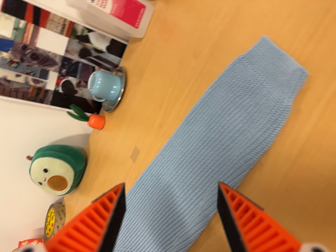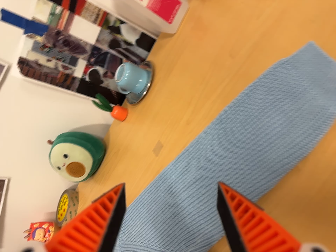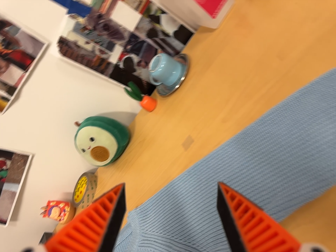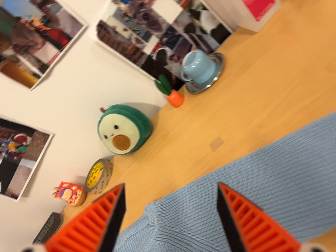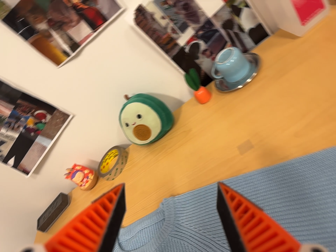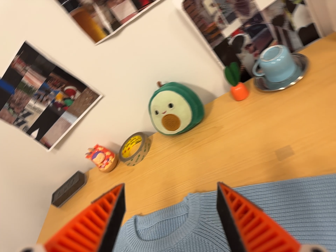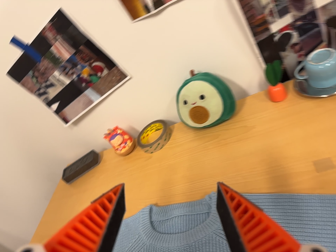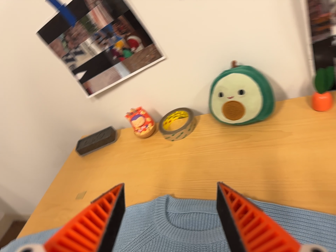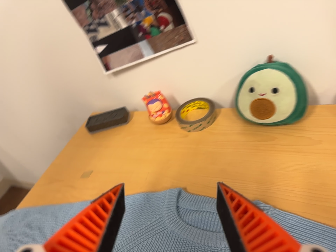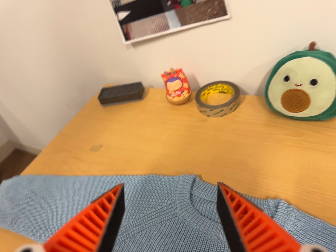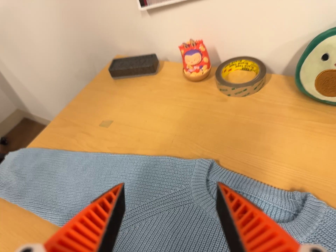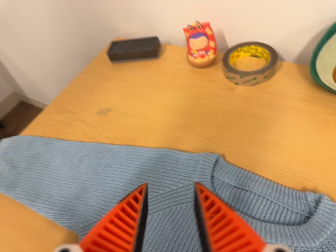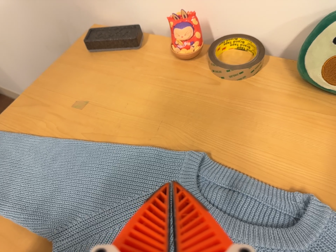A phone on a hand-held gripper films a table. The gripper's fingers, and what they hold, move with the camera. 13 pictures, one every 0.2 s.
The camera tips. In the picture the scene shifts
upward.
The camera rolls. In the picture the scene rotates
clockwise.
0.0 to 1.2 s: The camera swings to its left by about 10 degrees, and the scene slides to the right. It travels to its left, about 26 cm, so close, fixed things drift to the right. It rolls about its line of sight by about 45 degrees, and the scene rotates clockwise.
1.2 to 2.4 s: The camera travels forward and to its left, about 24 cm, so what stands in front looms larger. Its aim tips toward the bottom of its view by about 20 degrees, and the scene shifts upward. It rolls about its line of sight by about 30 degrees, and the scene rotates clockwise.
The film runs backward here.
